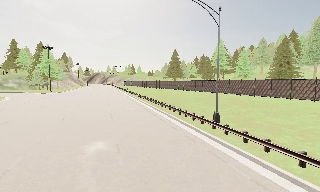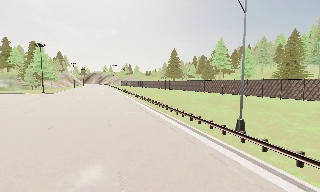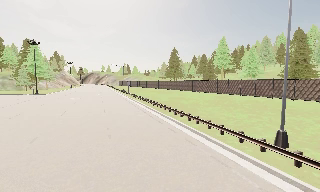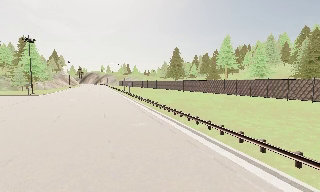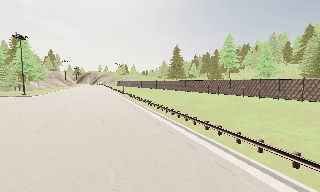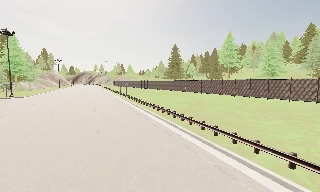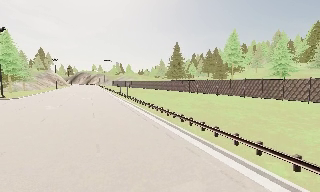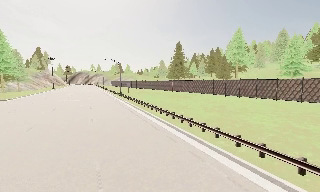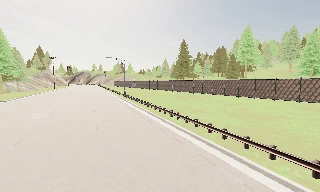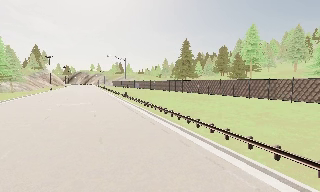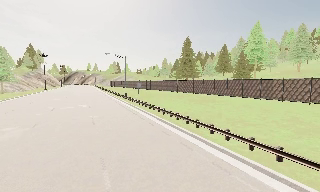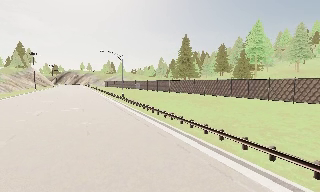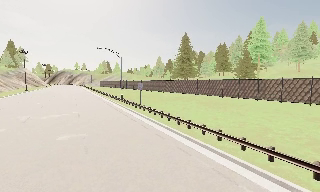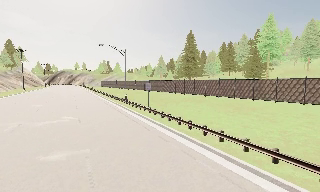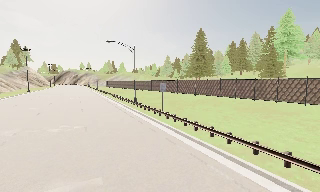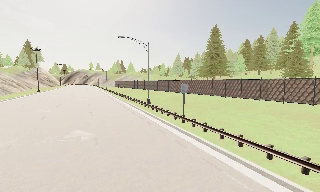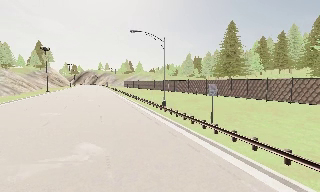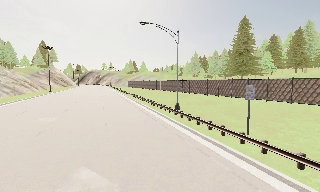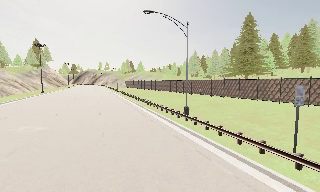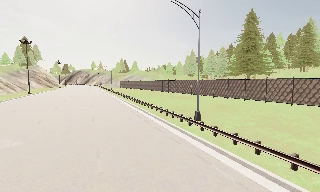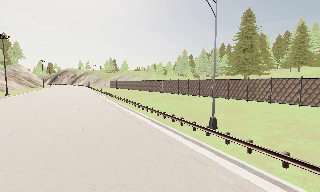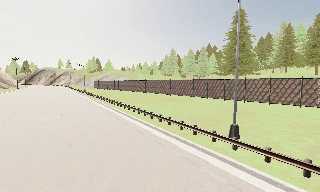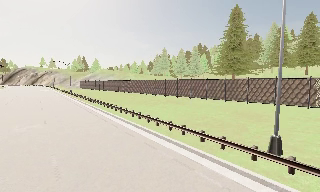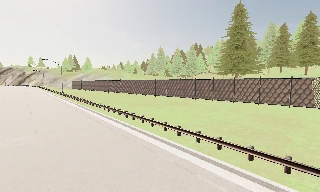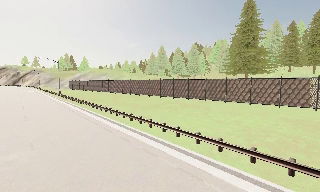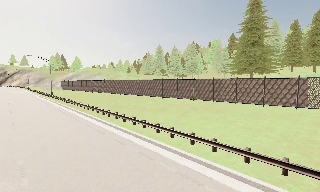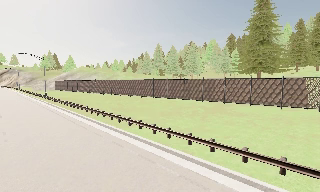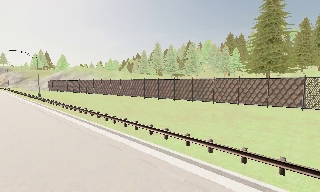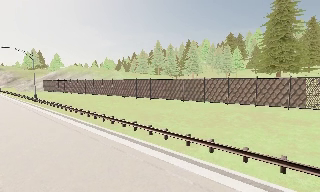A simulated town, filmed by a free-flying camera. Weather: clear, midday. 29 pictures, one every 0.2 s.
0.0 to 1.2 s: The camera travels forward, about 14 m, so what stands in front looms larger.
1.2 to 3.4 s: The camera travels forward and to its left, about 25 m, so what stands in front looms larger.
3.4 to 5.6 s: The camera pans to its right, which is clockwise from overhead, by about 30 degrees. It travels forward and to its left, about 25 m, so what stands in front looms larger.
The film runs forward here.
